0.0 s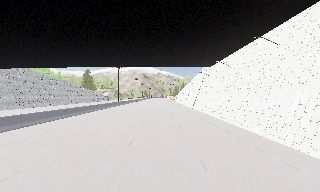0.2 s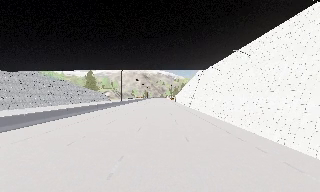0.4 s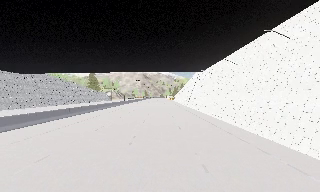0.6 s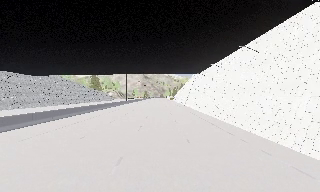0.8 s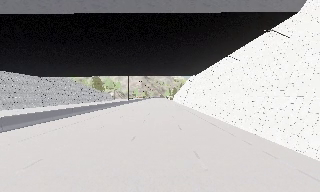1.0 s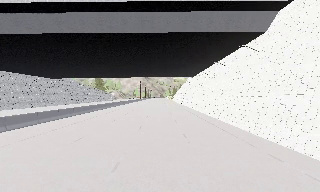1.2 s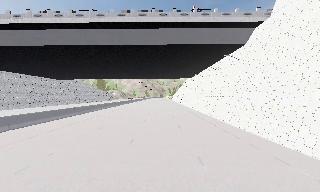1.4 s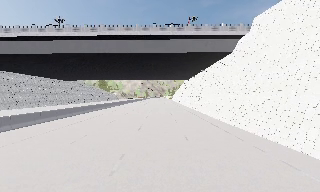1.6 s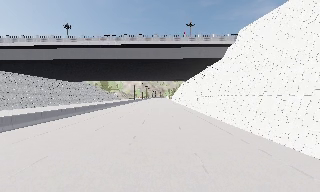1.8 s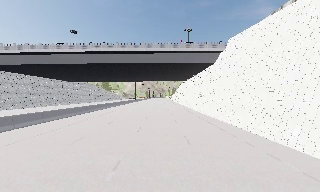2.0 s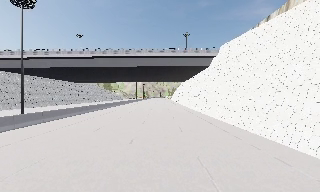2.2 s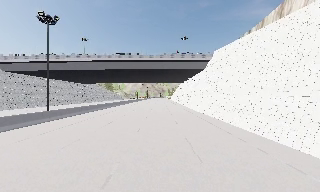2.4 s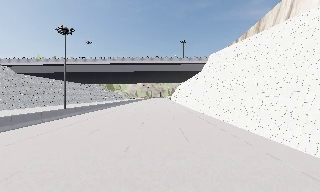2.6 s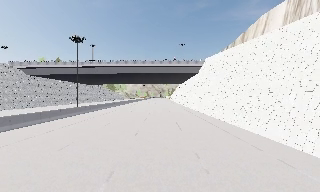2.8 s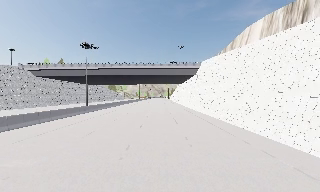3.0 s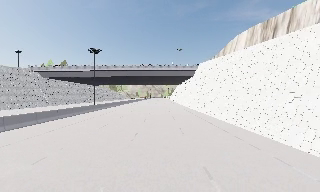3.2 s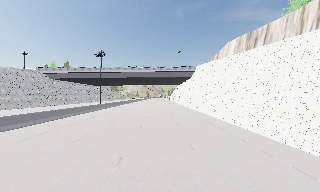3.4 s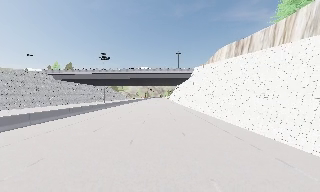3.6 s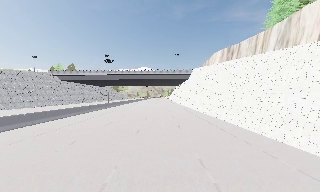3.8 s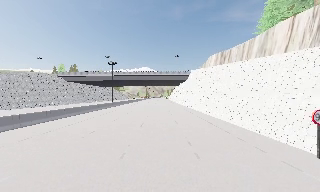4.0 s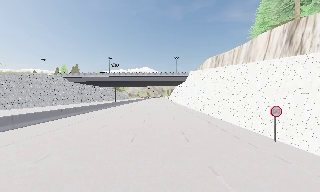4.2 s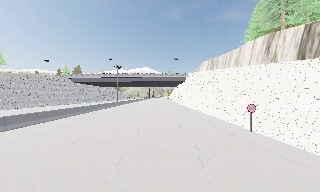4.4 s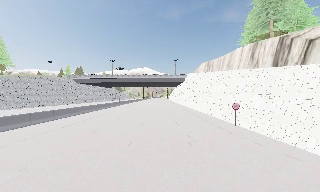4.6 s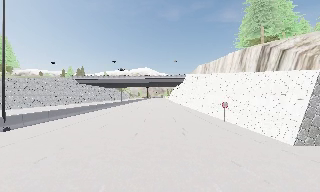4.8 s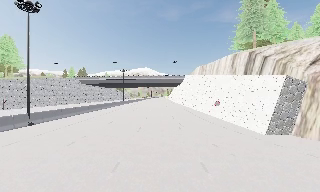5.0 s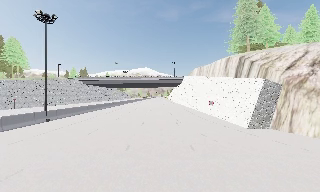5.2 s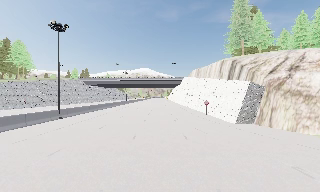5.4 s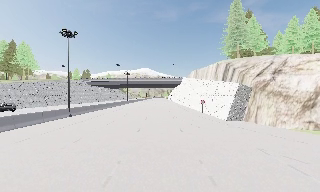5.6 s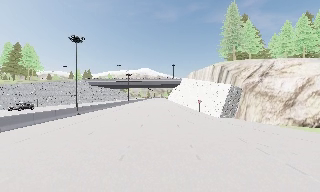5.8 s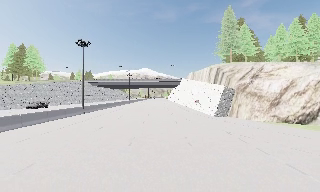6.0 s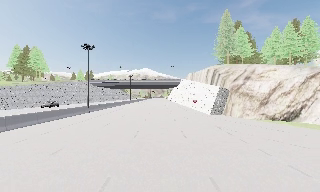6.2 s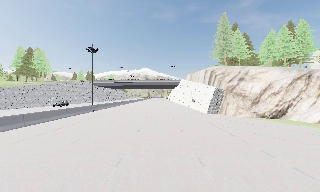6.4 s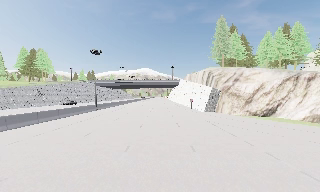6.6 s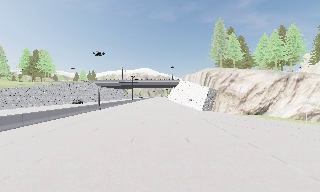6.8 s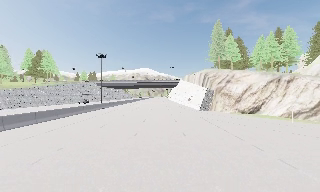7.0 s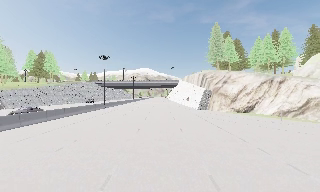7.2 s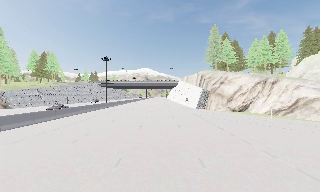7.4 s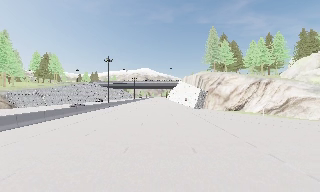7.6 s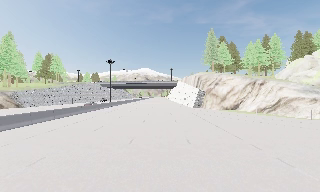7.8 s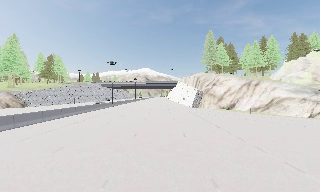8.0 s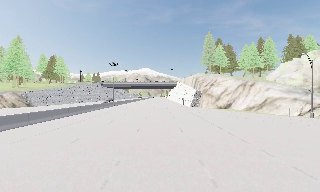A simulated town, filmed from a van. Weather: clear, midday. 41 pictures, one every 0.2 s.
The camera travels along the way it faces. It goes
backward.
0.0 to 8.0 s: The camera travels backward, about 105 m, so what stands in front gets smaller. It loses speed.
The film runs backward here.
